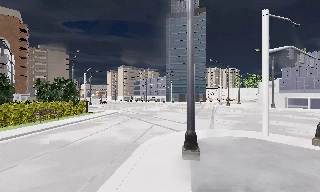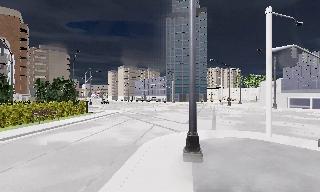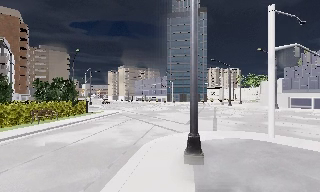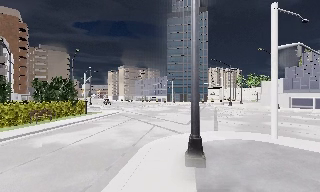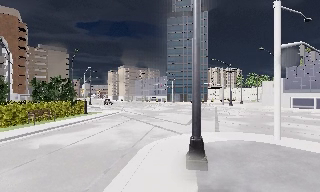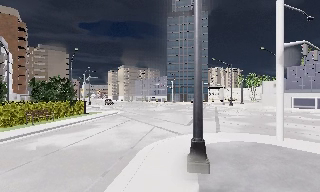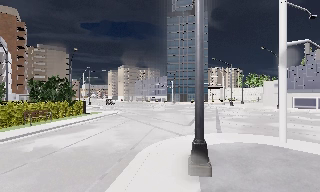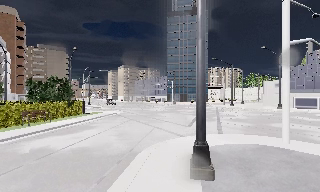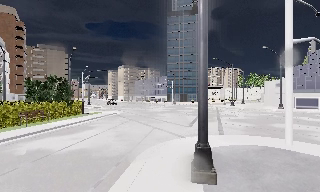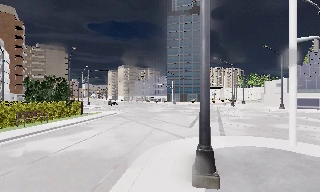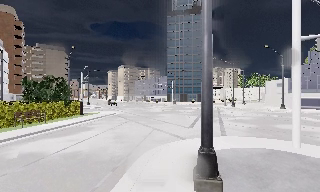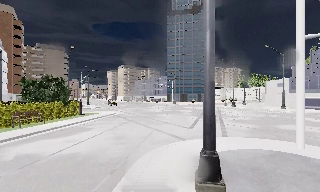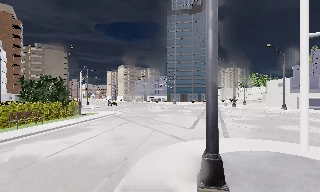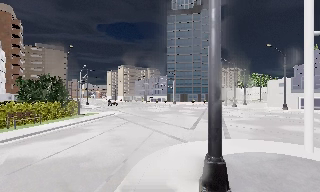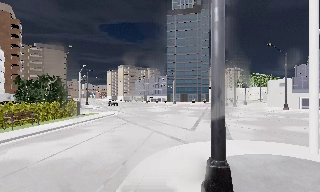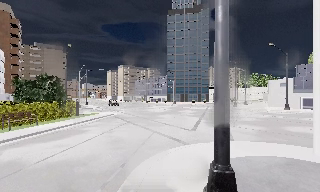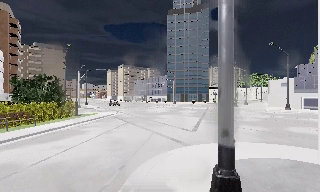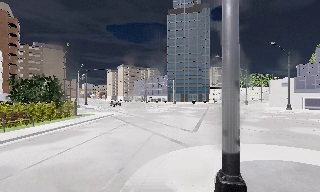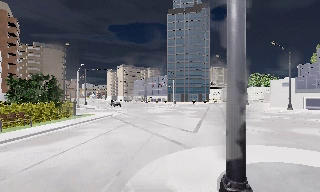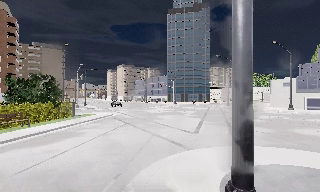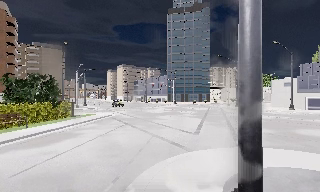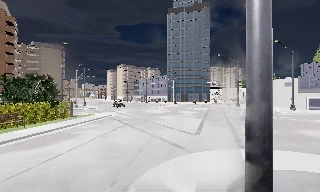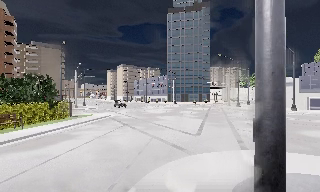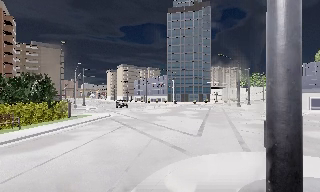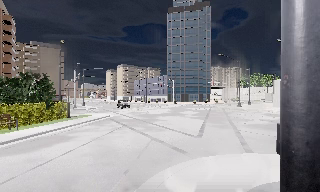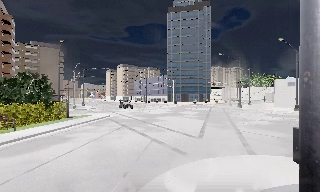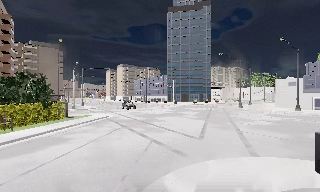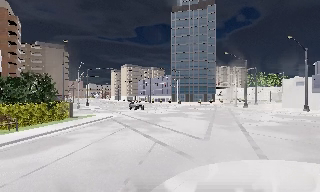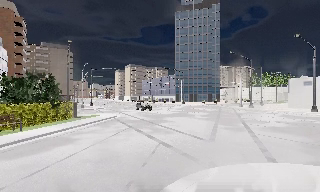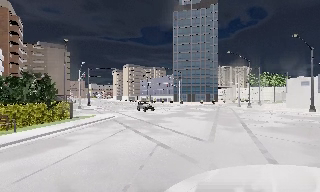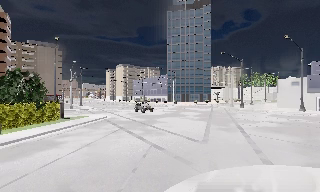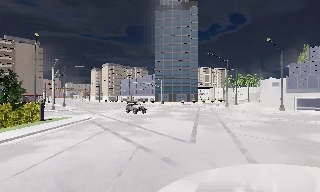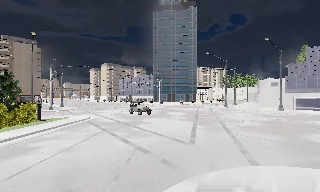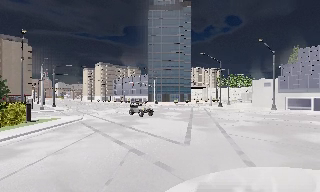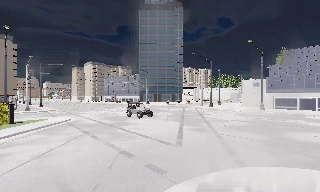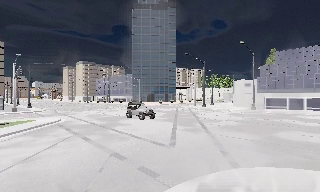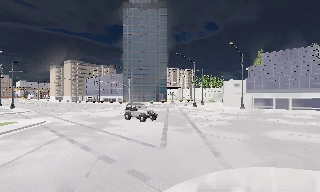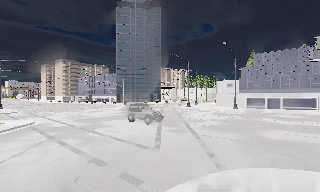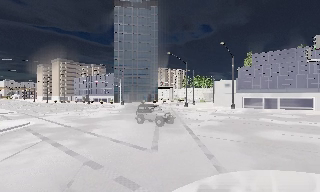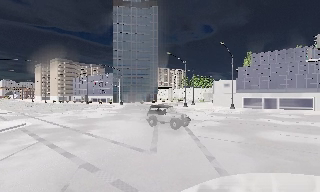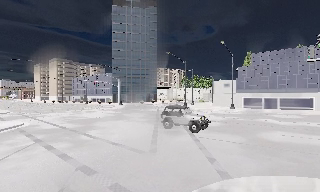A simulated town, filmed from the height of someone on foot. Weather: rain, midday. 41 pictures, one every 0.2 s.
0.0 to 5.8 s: The camera travels forward, about 6 m, so what stands in front looms larger.
5.8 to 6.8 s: The camera pans to its right, which is clockwise from overhead, by about 10 degrees. It travels forward, about 1 m, so what stands in front looms larger.
6.8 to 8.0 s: The camera travels forward, about 1.5 m, so what stands in front looms larger.
The film runs forward here.
